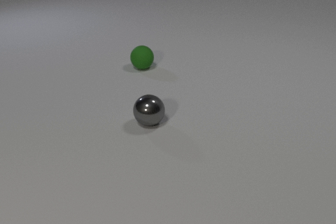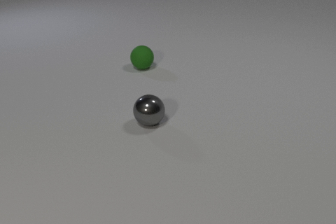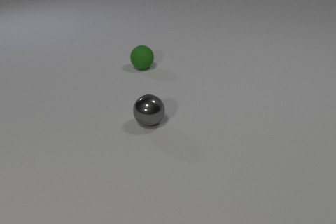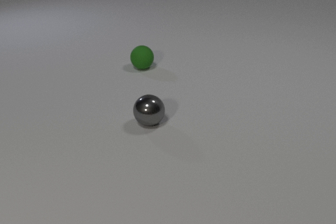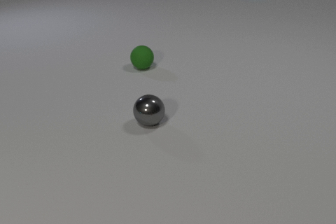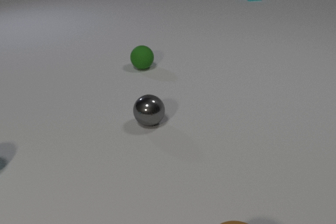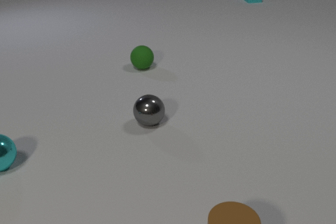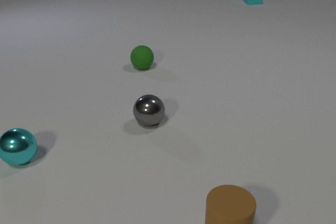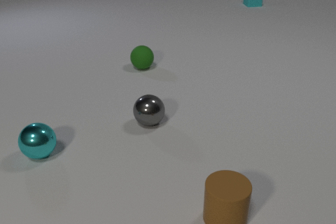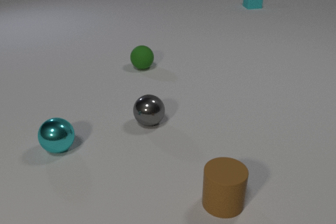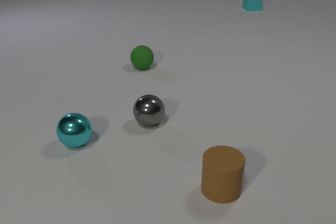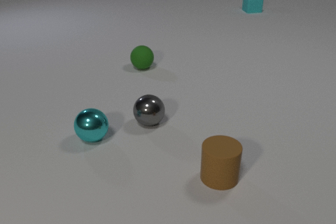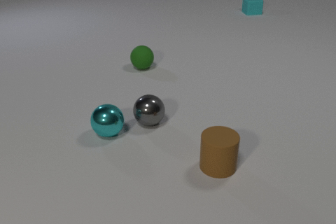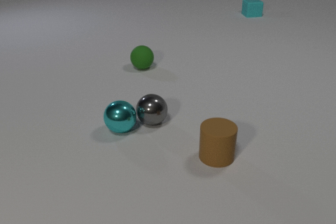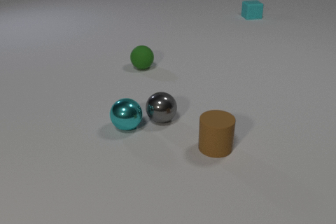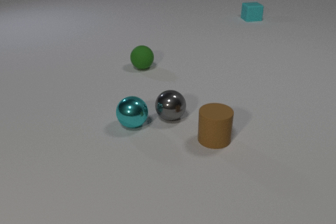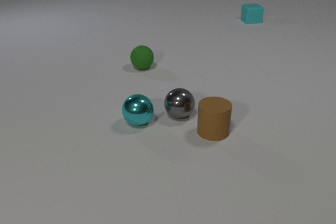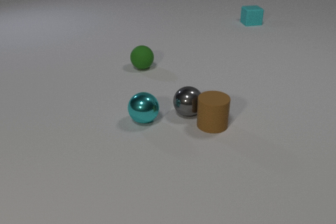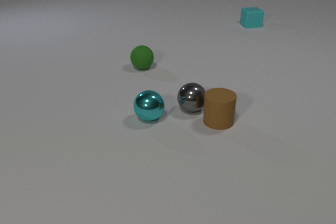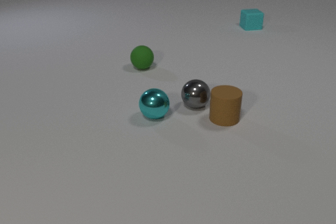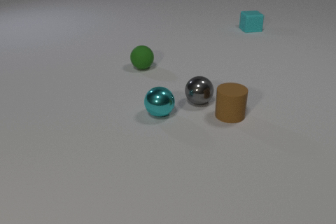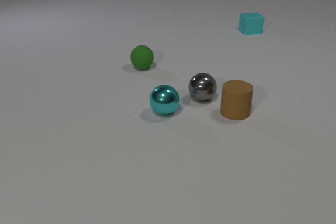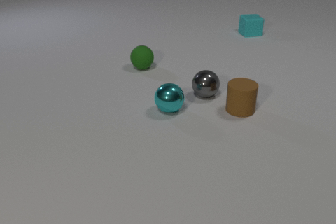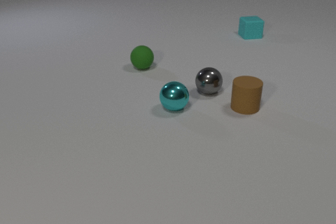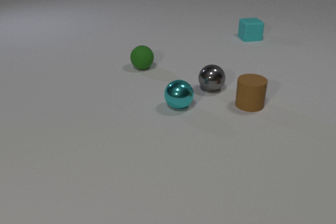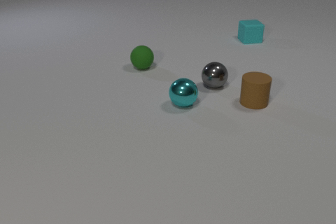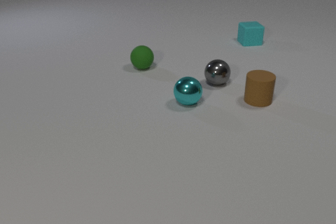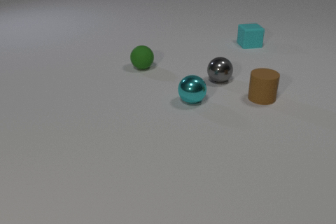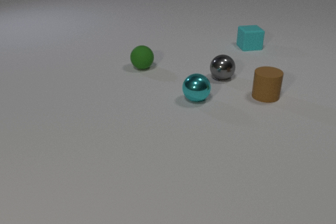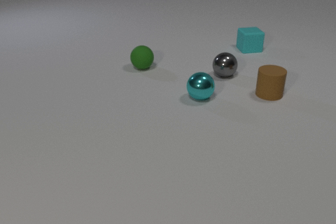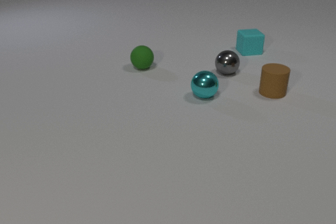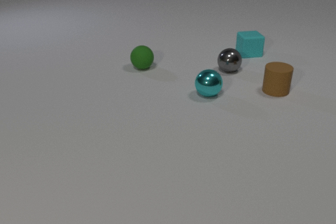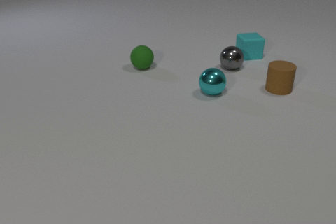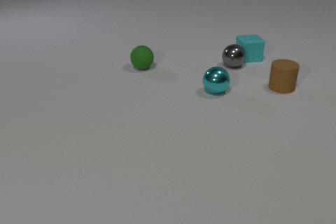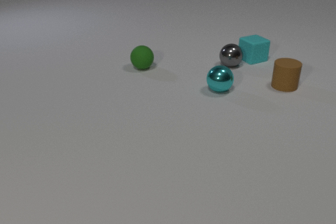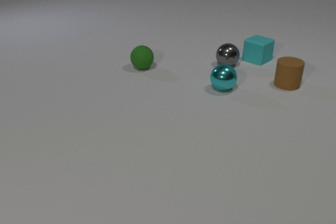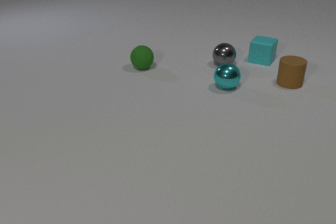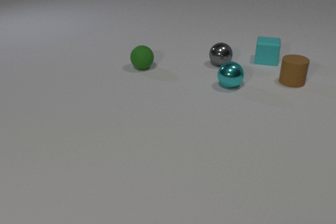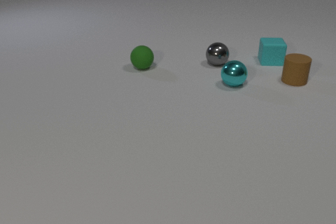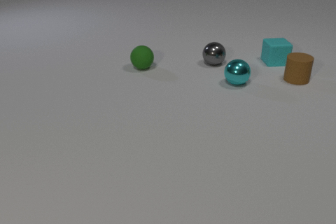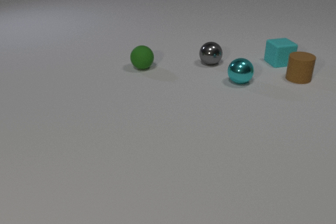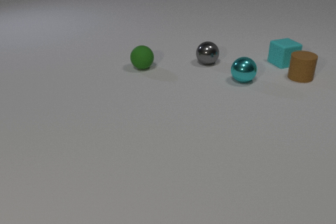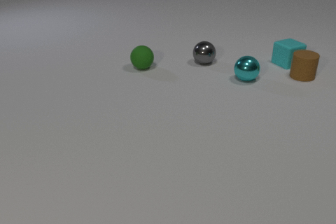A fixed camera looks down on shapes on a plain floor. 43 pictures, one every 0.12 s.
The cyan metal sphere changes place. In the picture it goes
to the right.
The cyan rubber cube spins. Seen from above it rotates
counterclockwise.
0.00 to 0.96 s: The cyan metal sphere comes in at the left edge, rolls to the right. The brown rubber cylinder comes in at the bottom edge, slides away from the camera. The cyan rubber cube comes in at the top edge, slides toward the camera.
0.96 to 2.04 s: The cyan metal sphere rolls to the right and away from the camera. The gray metal sphere rolls to the right and away from the camera. The brown rubber cylinder slides away from the camera. The cyan rubber cube slides toward the camera. The cyan metal sphere and the gray metal sphere collide. The gray metal sphere and the brown rubber cylinder collide.
2.04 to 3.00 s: The cyan metal sphere rolls to the right and away from the camera. The gray metal sphere rolls away from the camera and to the right. The brown rubber cylinder slides away from the camera and to the right. The cyan rubber cube slides toward the camera.
3.00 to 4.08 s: The cyan metal sphere rolls to the right and away from the camera. The gray metal sphere rolls away from the camera. The brown rubber cylinder slides away from the camera and to the right. The cyan rubber cube slides toward the camera. The gray metal sphere and the cyan rubber cube collide.
4.08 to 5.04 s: The cyan metal sphere rolls away from the camera and to the right. The gray metal sphere rolls to the left. The brown rubber cylinder slides away from the camera and to the right. The cyan rubber cube slides to the right, spins so that its near face slides to the right, counterclockwise seen from above.
Are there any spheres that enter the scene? yes.
What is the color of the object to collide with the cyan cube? gray.
What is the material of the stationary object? rubber.
